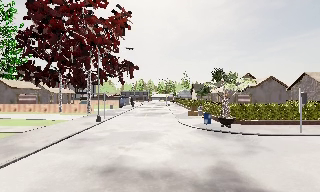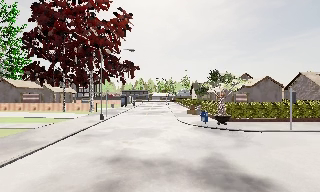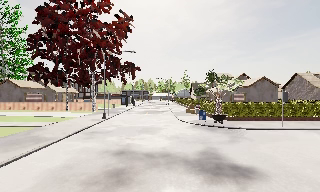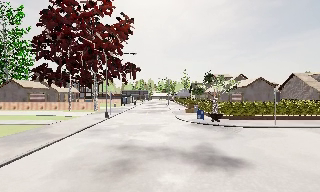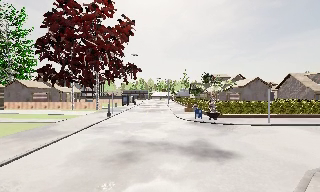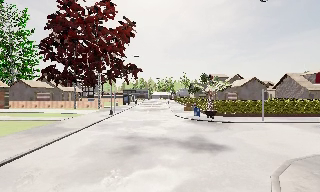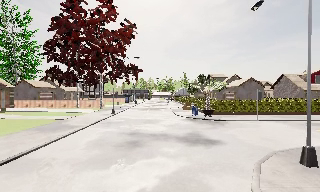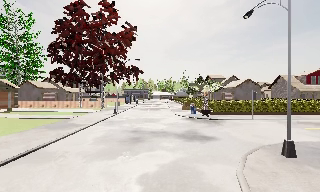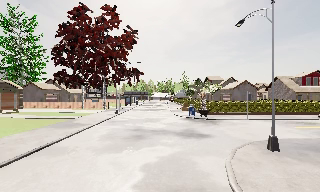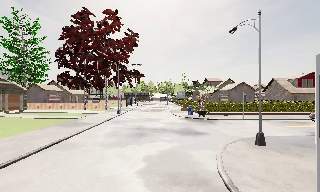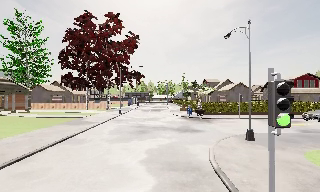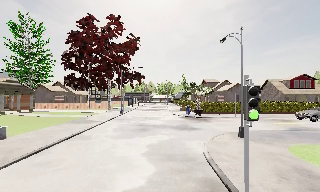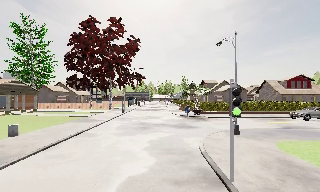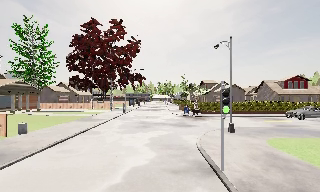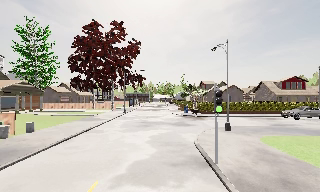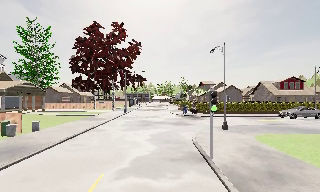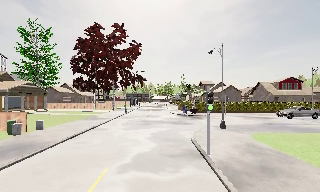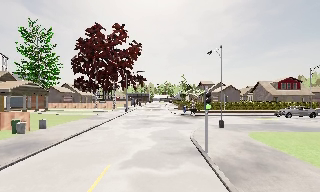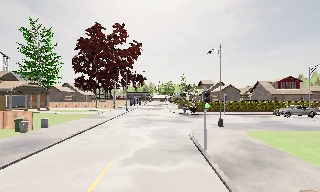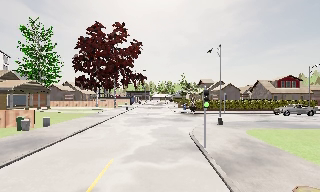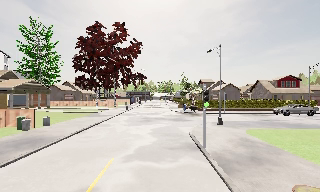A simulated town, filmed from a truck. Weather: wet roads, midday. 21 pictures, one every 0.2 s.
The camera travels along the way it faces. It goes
backward.
0.0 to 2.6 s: The camera travels backward, about 12 m, so what stands in front gets smaller.
2.6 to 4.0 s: The camera travels backward, about 2.5 m, so what stands in front gets smaller. It loses speed.
The film runs backward here.
